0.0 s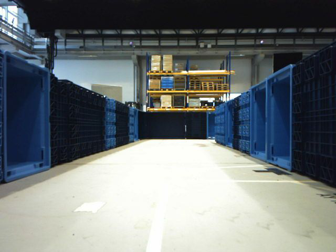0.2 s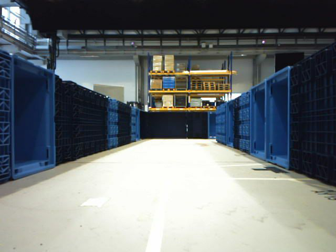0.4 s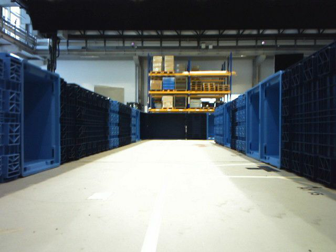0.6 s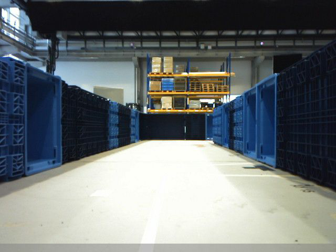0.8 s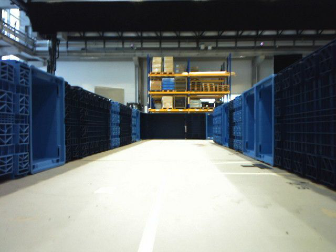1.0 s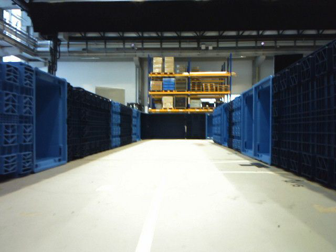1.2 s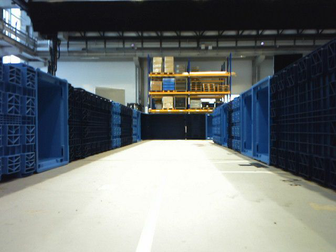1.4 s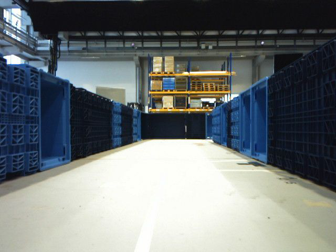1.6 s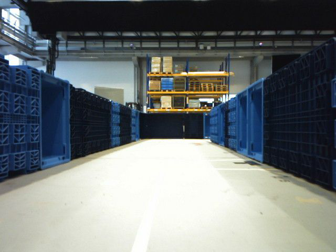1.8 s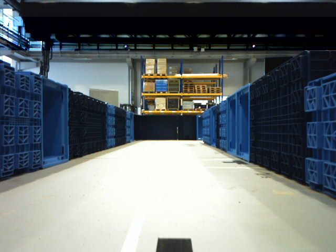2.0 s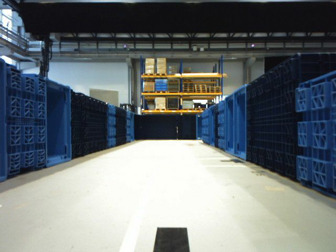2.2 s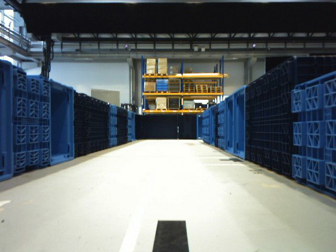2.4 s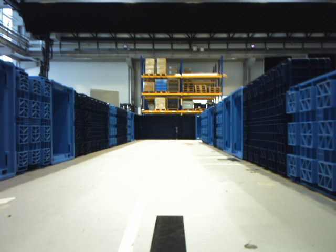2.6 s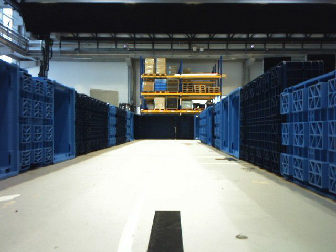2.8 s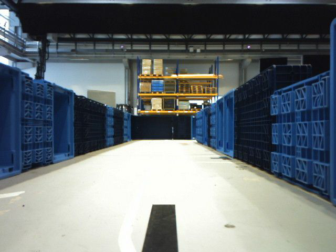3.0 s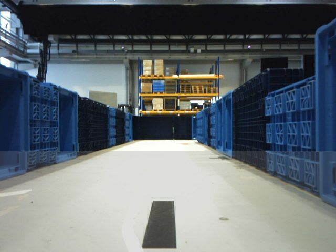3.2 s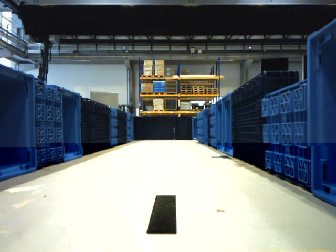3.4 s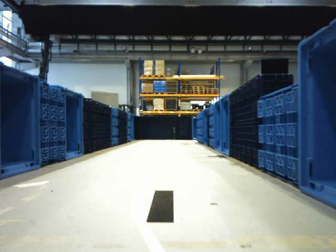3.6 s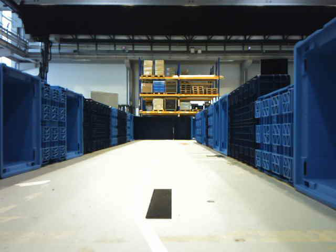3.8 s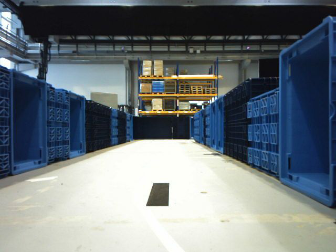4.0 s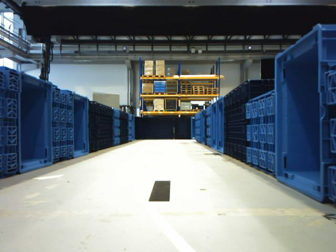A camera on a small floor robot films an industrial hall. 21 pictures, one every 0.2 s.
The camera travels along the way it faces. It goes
backward.
0.0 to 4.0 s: The camera travels backward, about 0.9 m, so what stands in front gets smaller.
The film runs backward here.
